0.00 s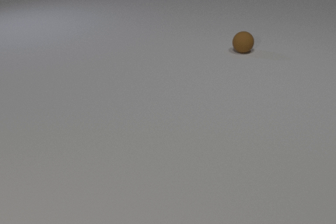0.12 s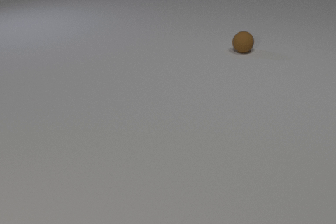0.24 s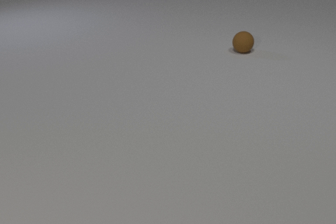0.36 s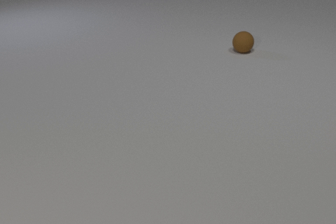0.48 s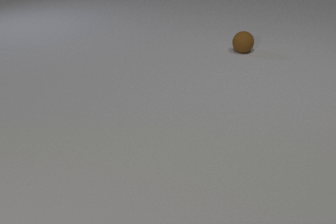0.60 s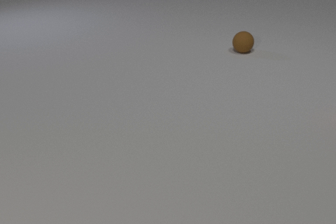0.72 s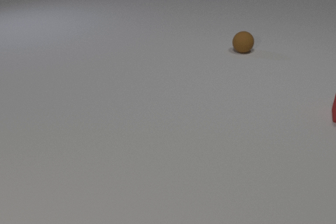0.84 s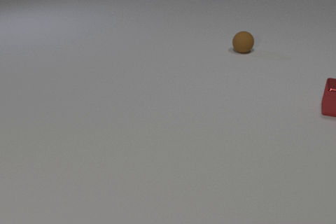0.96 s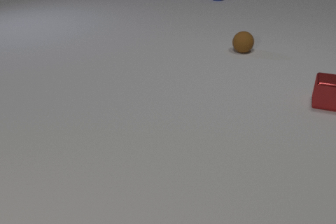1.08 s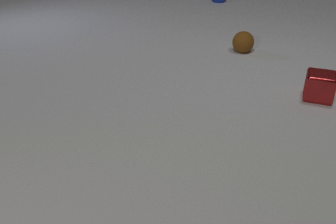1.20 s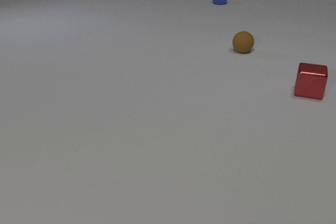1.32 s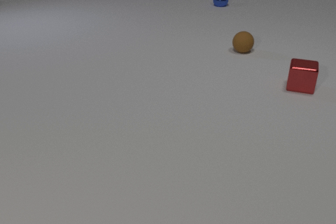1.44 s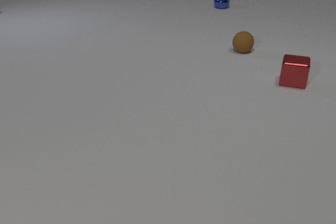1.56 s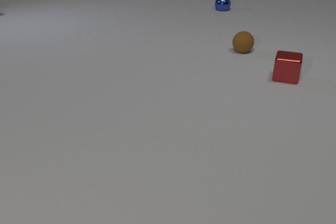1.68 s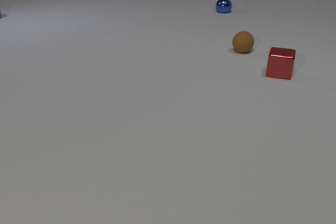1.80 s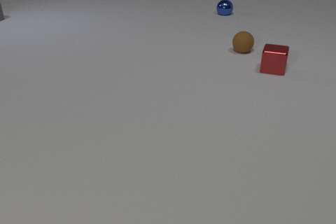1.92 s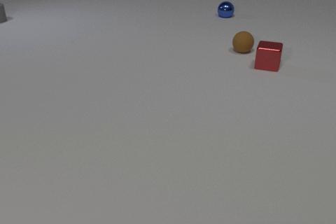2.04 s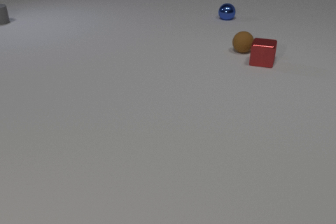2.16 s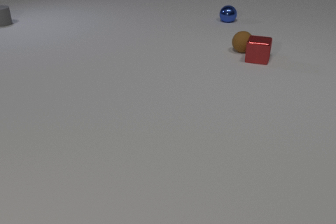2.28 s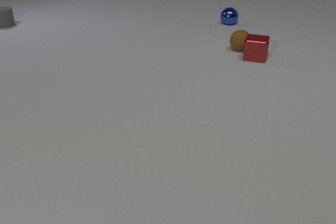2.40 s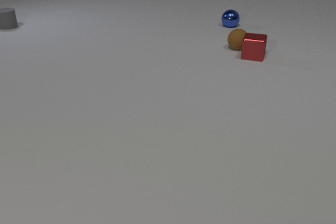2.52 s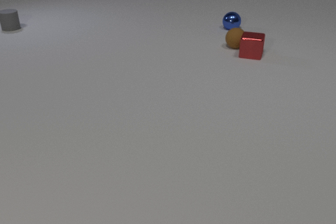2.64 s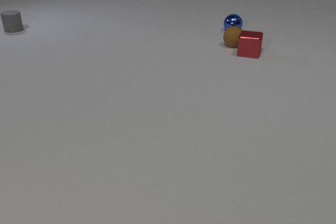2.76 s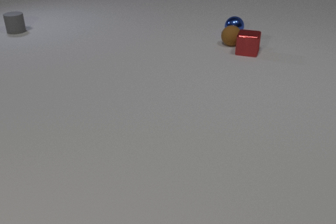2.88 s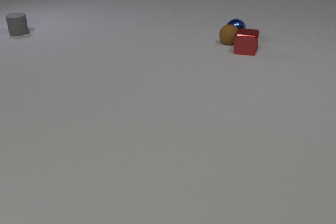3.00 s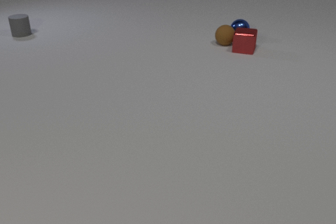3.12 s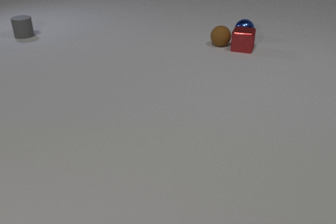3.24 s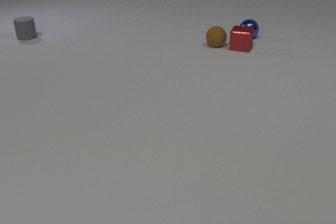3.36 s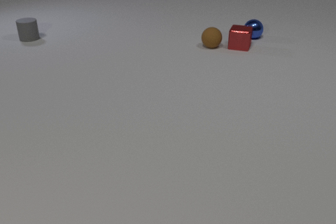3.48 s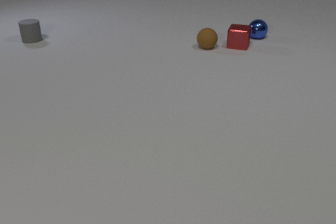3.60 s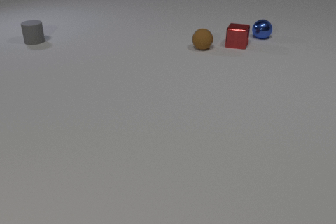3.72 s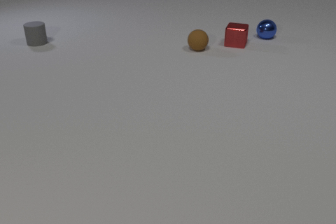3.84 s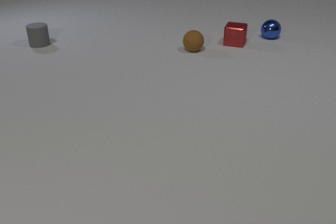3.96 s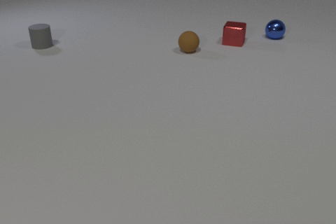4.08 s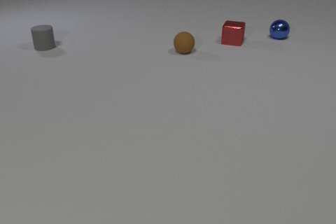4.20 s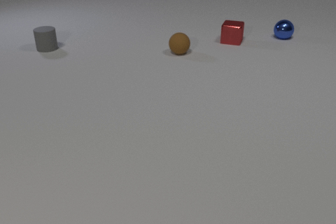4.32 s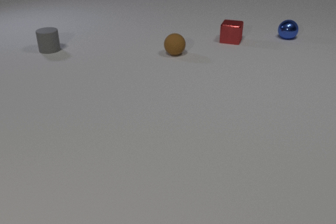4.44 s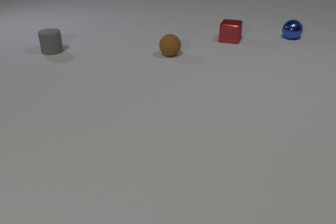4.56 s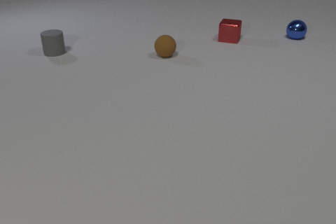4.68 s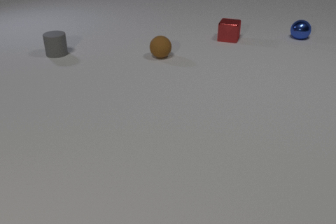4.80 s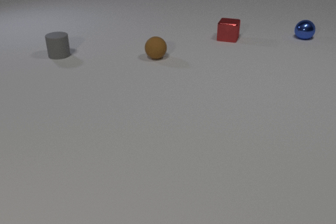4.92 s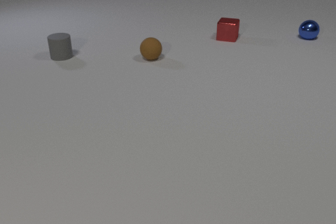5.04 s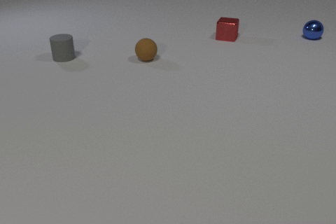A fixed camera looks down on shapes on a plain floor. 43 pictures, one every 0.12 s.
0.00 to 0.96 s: The red metal cube comes in at the right edge, slides to the left and away from the camera. The blue metal sphere comes in at the top edge, rolls toward the camera.
0.96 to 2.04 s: The red metal cube slides away from the camera and to the left. The blue metal sphere rolls toward the camera. The gray rubber cylinder comes in at the left edge, slides toward the camera.
2.04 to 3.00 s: The red metal cube slides away from the camera and to the left. The brown rubber sphere rolls away from the camera and to the left. The blue metal sphere rolls toward the camera. The gray rubber cylinder slides toward the camera. The red metal cube and the brown rubber sphere collide. The brown rubber sphere and the blue metal sphere collide.
3.00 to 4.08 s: The red metal cube slides away from the camera and to the left. The brown rubber sphere rolls to the left and toward the camera. The blue metal sphere rolls to the right. The gray rubber cylinder slides toward the camera and to the right.
4.08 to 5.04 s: The red metal cube slides away from the camera and to the left. The brown rubber sphere rolls to the left and toward the camera. The blue metal sphere rolls to the right. The gray rubber cylinder slides toward the camera and to the right.
What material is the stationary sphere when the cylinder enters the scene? rubber.
Are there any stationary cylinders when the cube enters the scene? no.
What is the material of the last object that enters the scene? rubber.
